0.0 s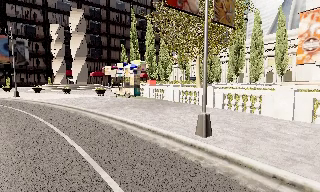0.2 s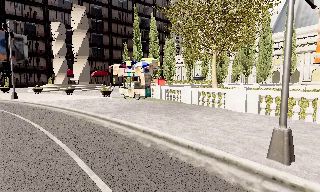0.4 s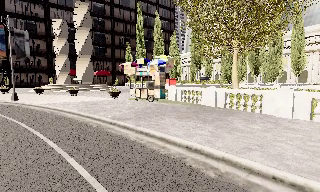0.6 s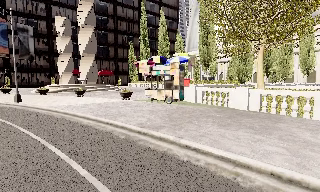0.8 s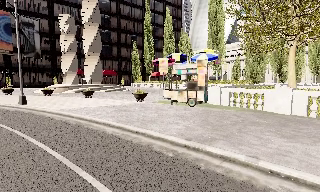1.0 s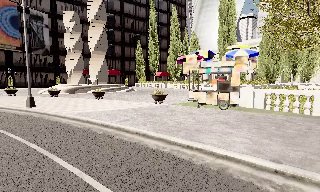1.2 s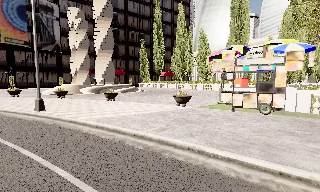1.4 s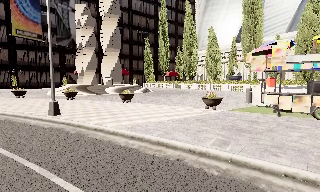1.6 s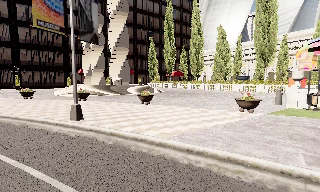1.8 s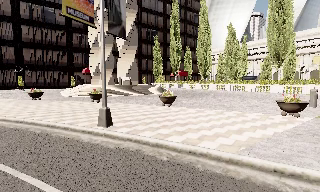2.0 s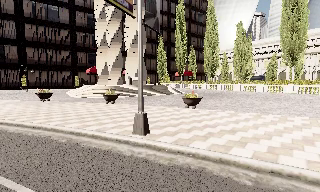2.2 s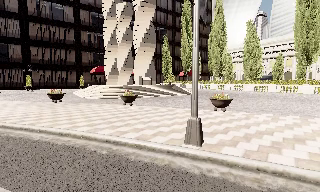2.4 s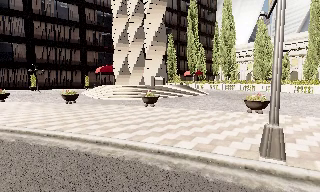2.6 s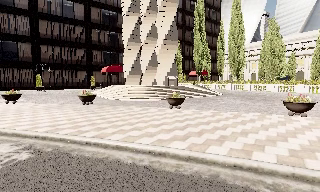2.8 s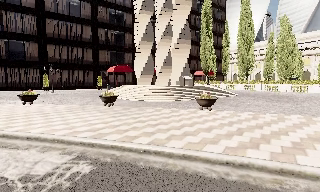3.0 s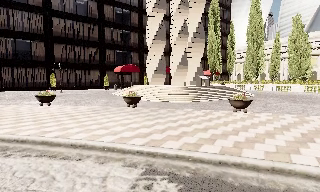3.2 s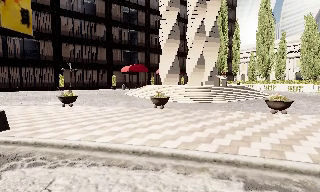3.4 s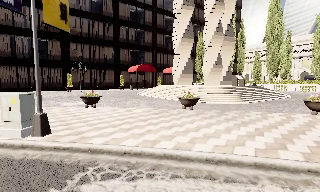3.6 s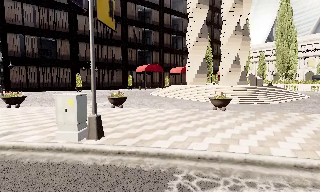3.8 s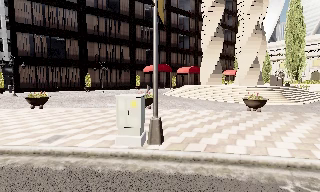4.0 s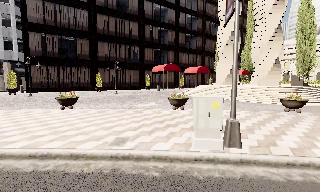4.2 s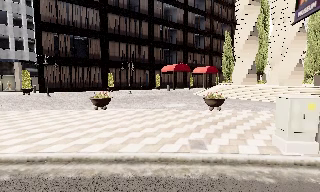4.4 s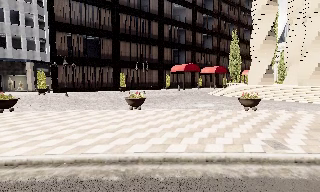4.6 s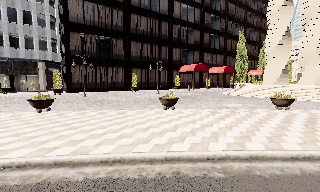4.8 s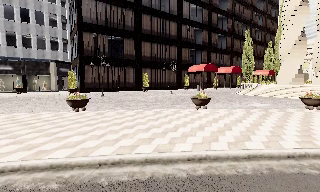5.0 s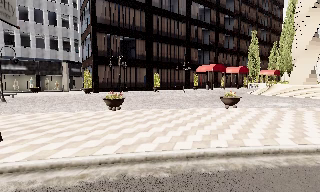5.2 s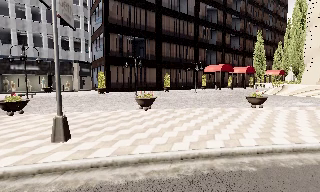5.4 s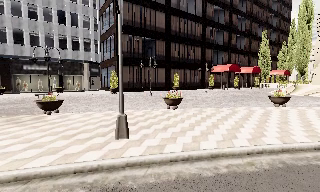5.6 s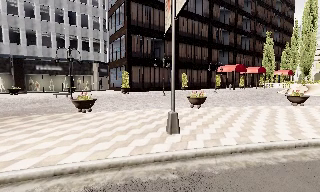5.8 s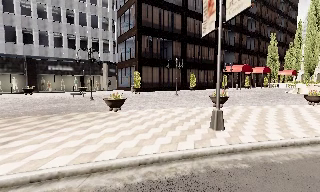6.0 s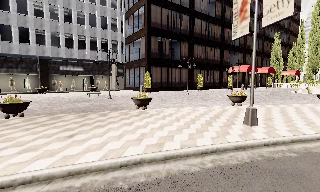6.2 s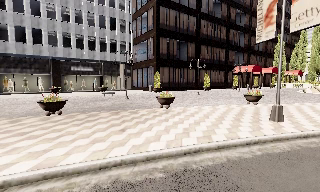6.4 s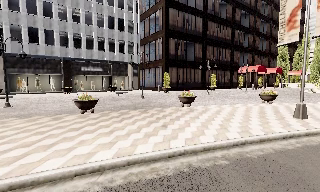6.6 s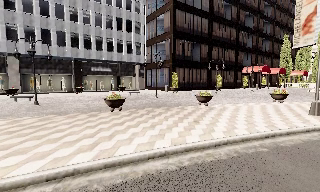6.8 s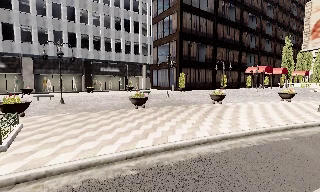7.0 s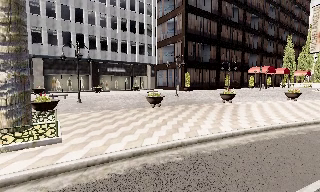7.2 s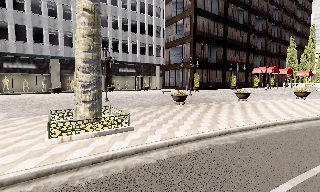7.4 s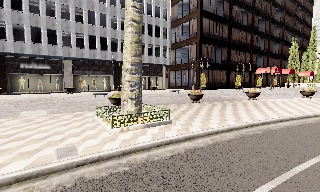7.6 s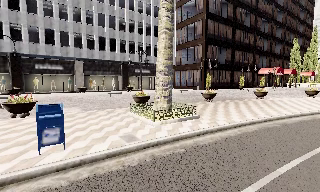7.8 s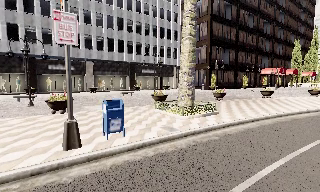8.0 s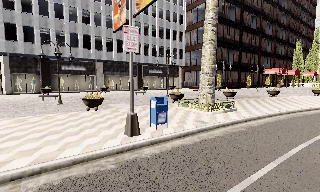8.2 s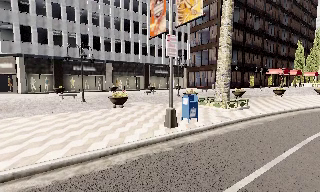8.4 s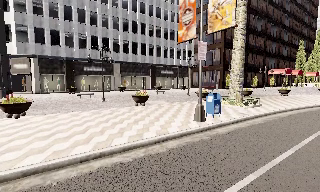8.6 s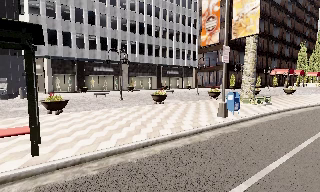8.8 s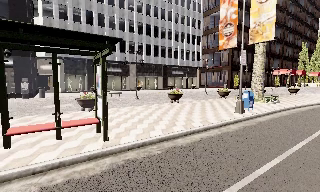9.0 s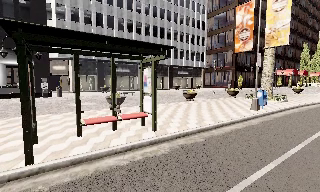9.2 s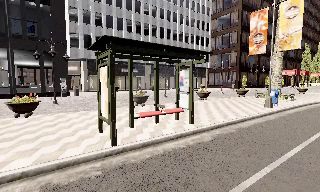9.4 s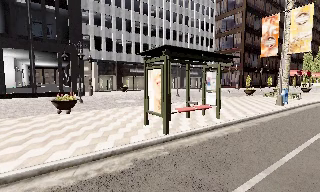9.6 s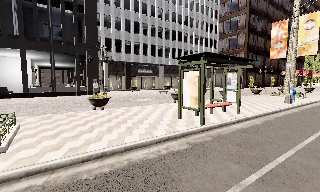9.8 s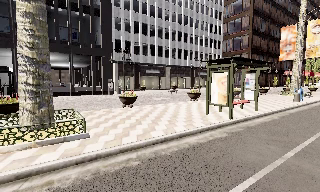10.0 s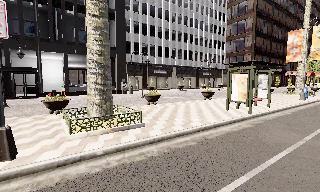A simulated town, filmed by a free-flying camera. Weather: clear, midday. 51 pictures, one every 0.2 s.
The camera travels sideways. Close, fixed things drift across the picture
to the right.
0.0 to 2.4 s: The camera travels to its left and forward, about 25 m, so close, fixed things drift to the right.
2.4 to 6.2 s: The camera travels to its left, about 35 m, so close, fixed things drift to the right.
6.2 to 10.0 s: The camera travels to its left and backward, about 30 m, so close, fixed things drift to the right.
The film runs forward here.
